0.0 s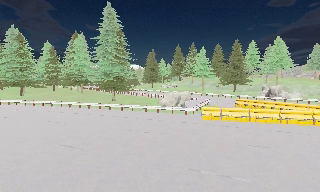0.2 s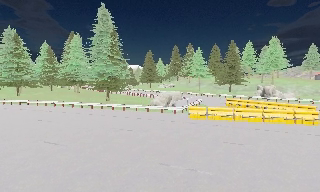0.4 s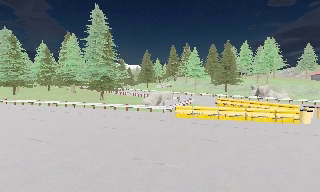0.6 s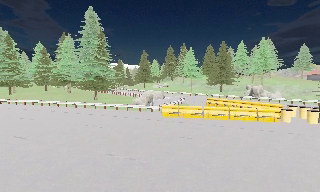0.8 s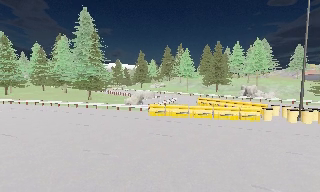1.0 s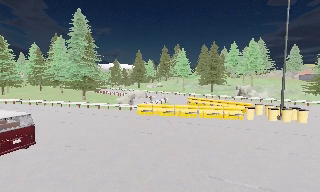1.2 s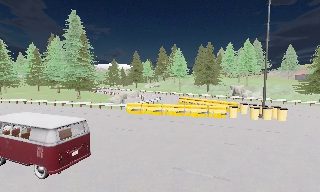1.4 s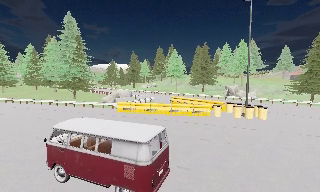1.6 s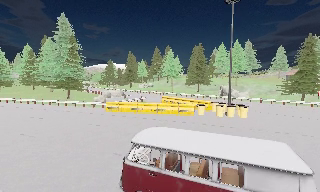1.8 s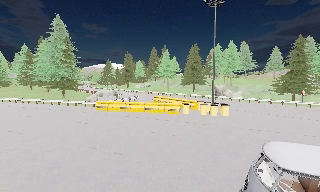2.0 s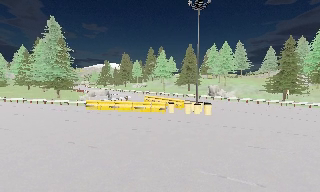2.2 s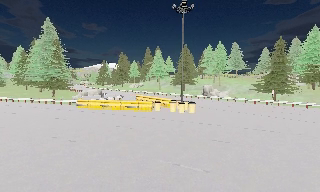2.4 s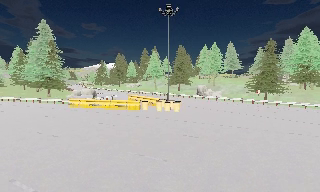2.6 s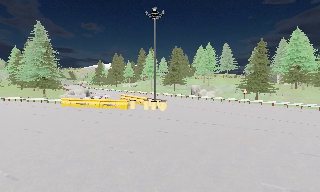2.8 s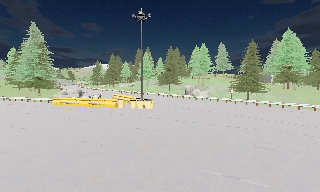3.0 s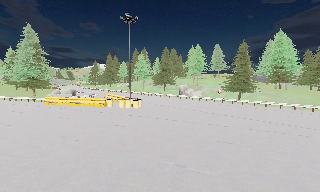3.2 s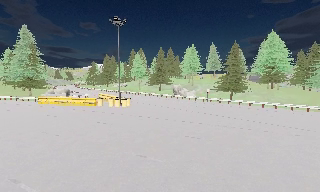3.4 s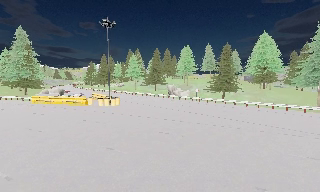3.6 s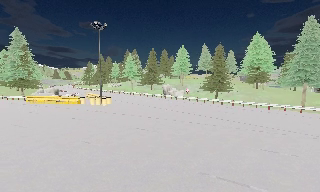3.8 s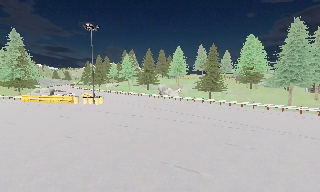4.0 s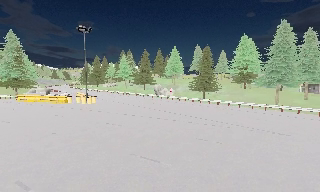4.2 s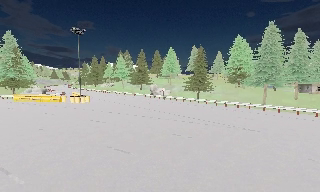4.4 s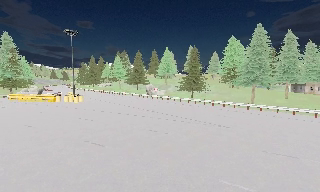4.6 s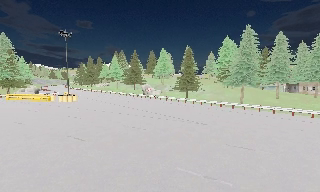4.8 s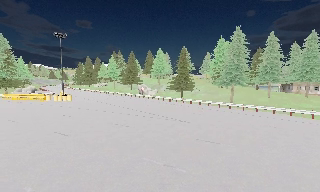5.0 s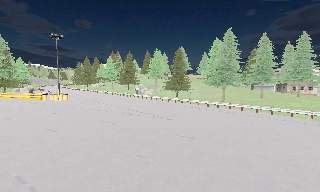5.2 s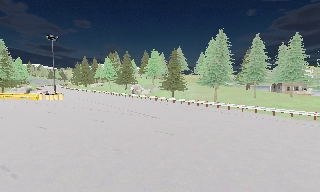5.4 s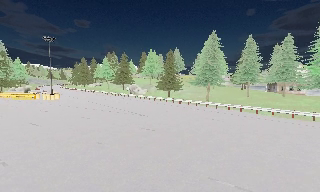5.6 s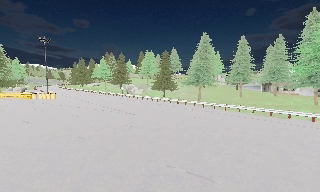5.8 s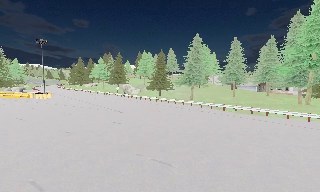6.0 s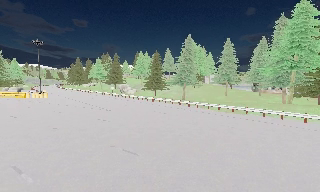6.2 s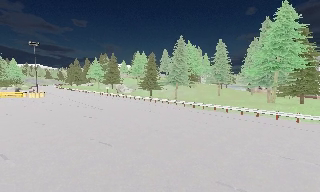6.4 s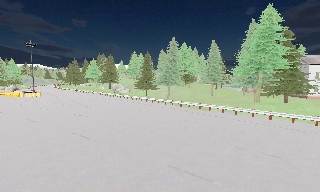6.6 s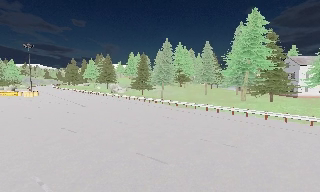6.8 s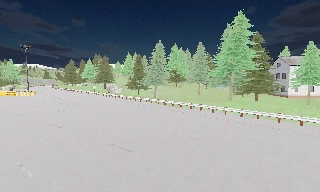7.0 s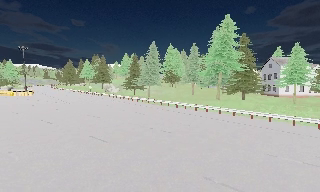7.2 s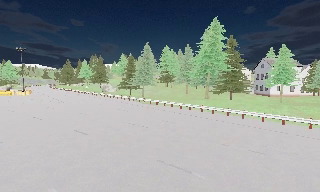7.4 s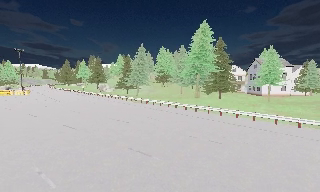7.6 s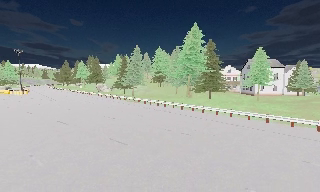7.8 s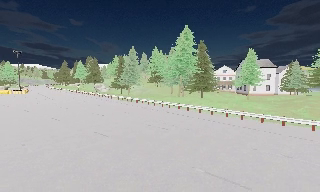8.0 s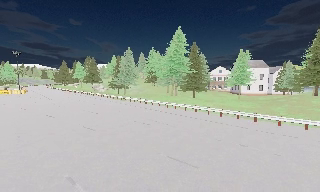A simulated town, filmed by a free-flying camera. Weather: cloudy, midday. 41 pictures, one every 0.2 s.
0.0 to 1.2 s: The camera travels to its right, about 8 m, so close, fixed things drift to the left.
1.2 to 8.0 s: The camera travels to its right and backward, about 60 m, so close, fixed things drift to the left.
The film runs backward here.
